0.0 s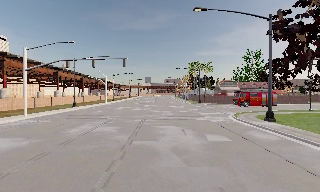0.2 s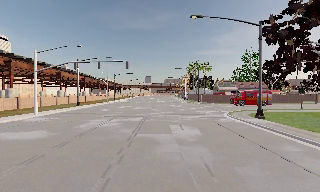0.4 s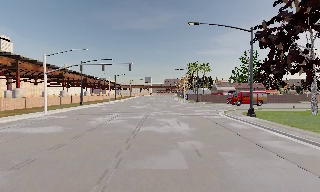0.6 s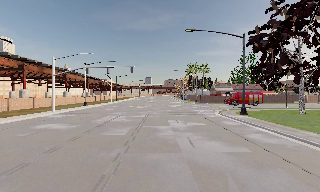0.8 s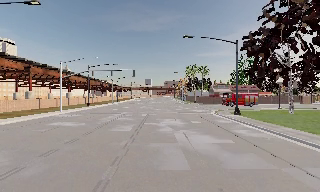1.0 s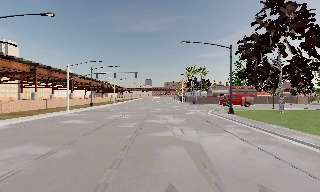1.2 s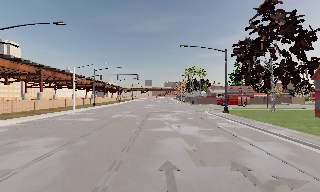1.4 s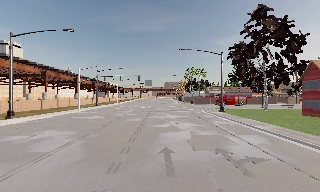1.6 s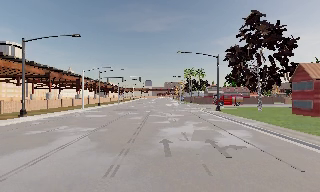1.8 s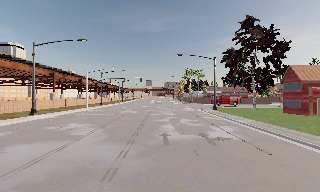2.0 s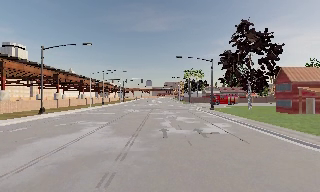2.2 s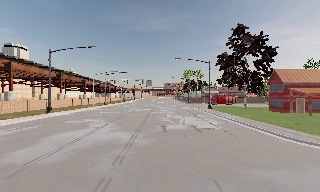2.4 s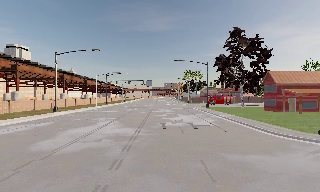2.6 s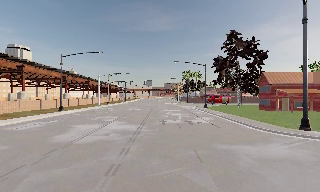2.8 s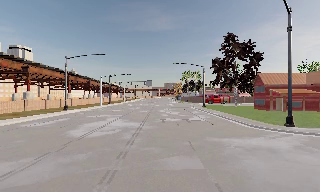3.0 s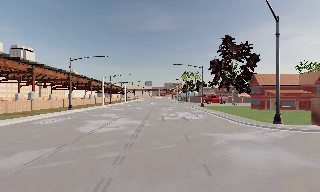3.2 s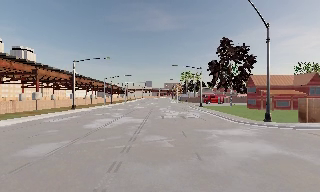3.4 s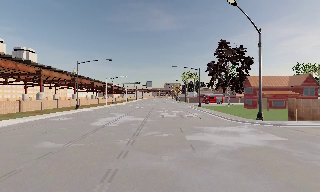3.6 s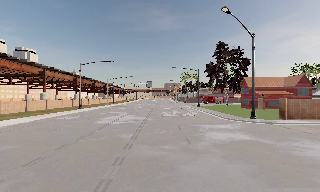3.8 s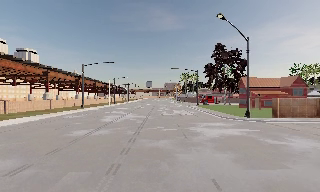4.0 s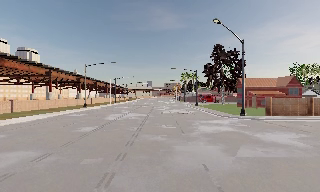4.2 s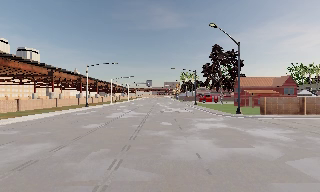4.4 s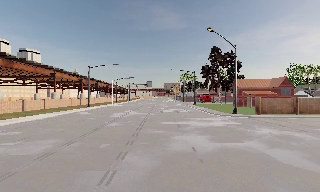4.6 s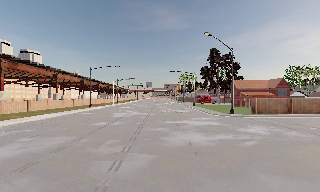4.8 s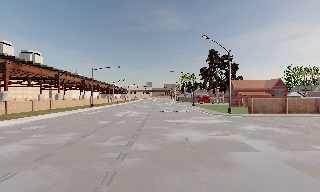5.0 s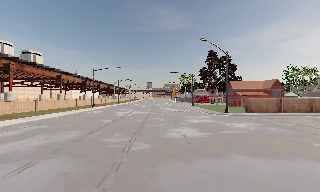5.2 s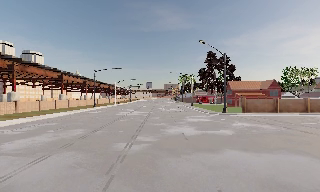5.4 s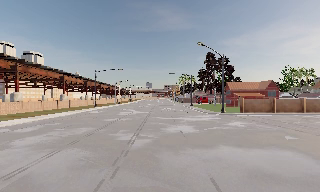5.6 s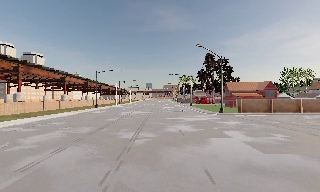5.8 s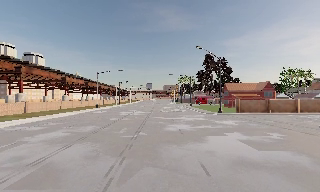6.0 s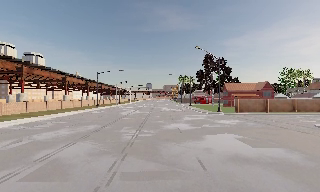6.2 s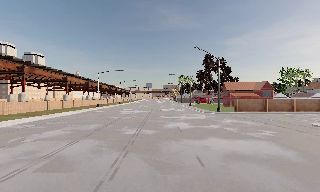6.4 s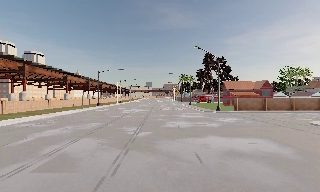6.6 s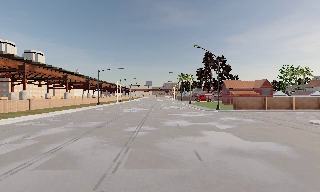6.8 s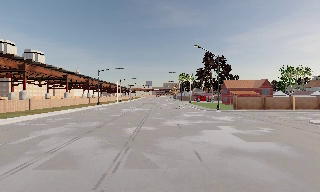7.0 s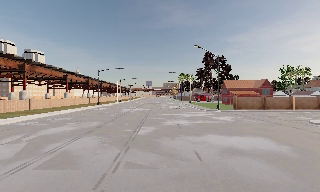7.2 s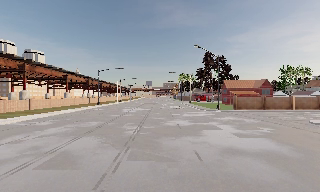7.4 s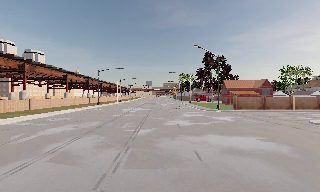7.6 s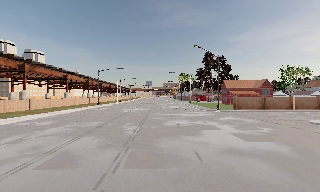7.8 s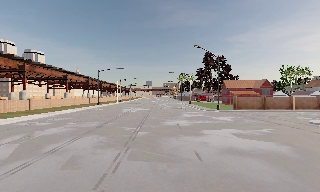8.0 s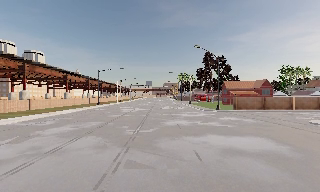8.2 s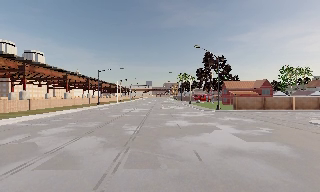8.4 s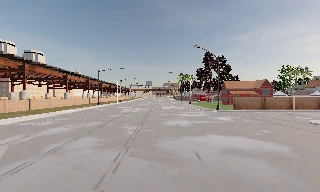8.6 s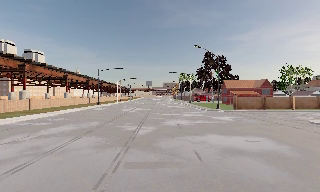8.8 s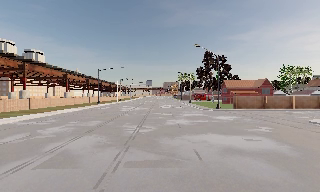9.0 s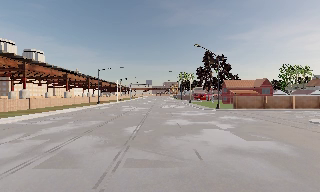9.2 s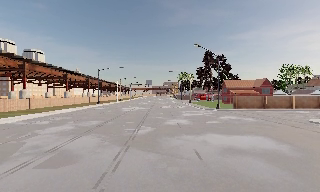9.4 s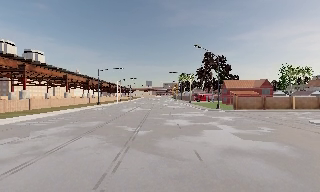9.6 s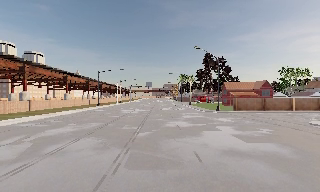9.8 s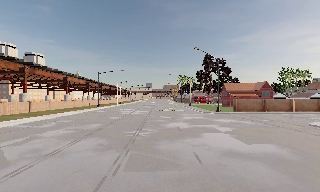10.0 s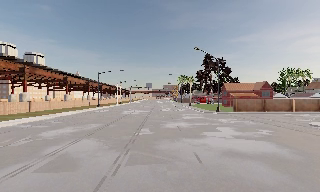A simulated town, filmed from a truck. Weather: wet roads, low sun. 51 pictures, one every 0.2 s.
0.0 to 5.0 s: The camera travels backward, about 35 m, so what stands in front gets smaller.
5.0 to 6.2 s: The camera travels backward, about 3.5 m, so what stands in front gets smaller. It loses speed.
6.2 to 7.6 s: The camera shifts only a little, or ends up much as it began.
7.6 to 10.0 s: The camera keeps its place and its aim.
The film runs backward here.
